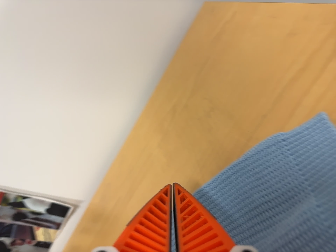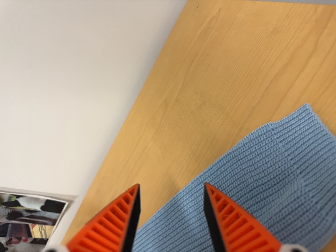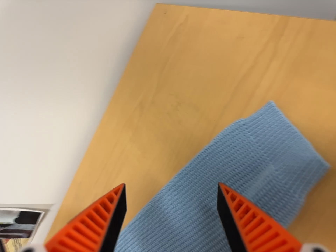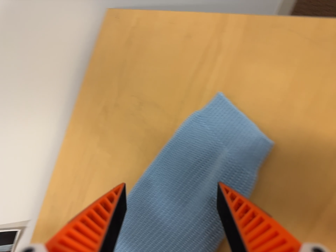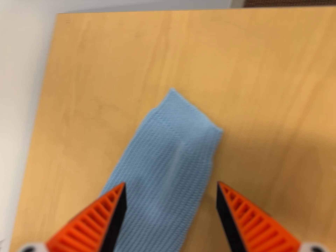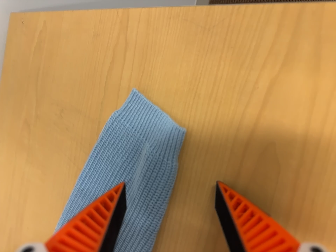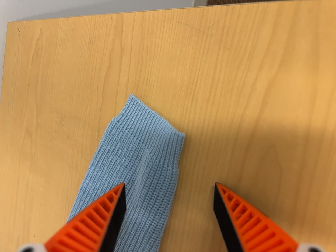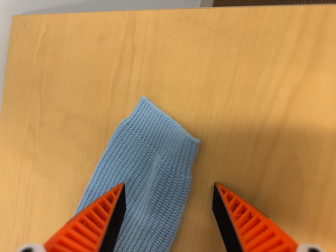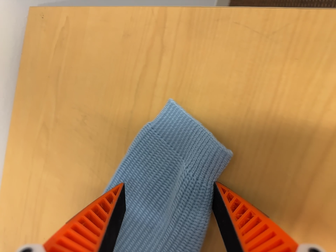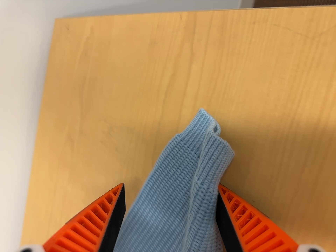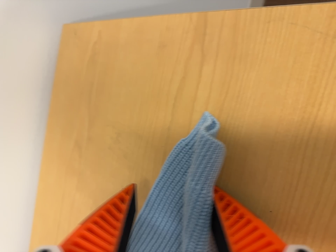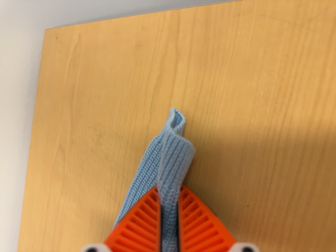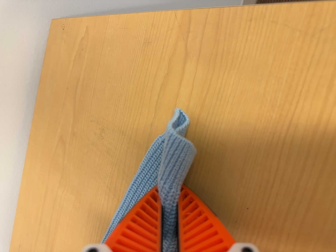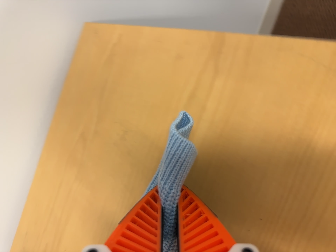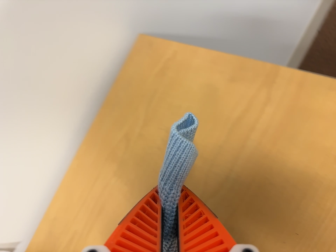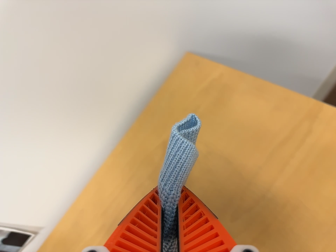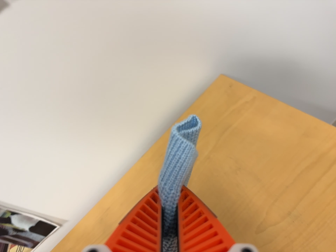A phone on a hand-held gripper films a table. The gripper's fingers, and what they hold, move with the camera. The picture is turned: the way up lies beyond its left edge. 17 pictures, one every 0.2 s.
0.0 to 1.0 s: The camera pans to its right by about 30 degrees. It travels backward, about 6 cm, so what stands in front gets smaller. It rolls about its line of sight by about 25 degrees, and the scene rotates counterclockwise.
1.0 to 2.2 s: The camera travels forward, about 7 cm, so what stands in front looms larger.
2.2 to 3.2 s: The camera travels to its left and backward, about 22 cm, so close, fixed things drift to the right. Its aim tips toward the top of its view by about 10 degrees, and the scene shifts downward. It rolls about its line of sight by about 35 degrees, and the scene rotates clockwise.
The film runs forward here.
